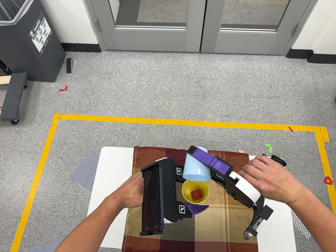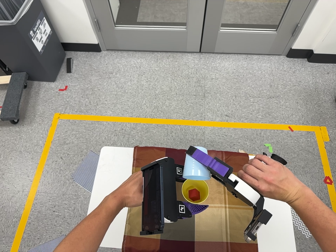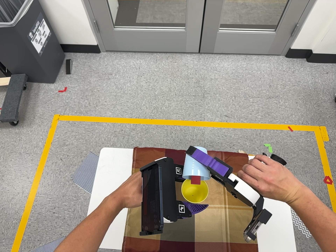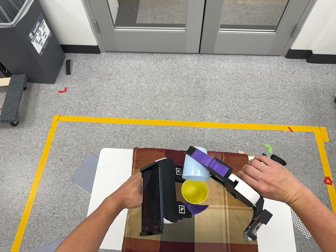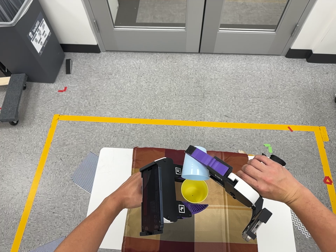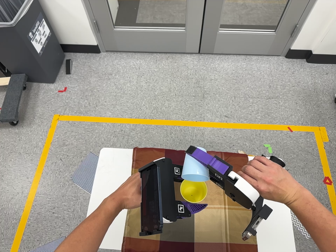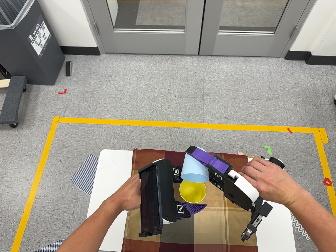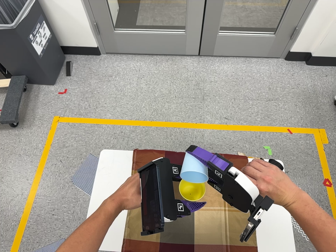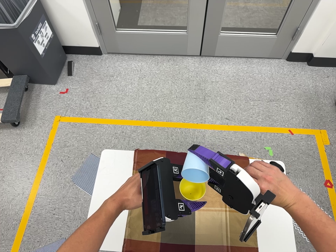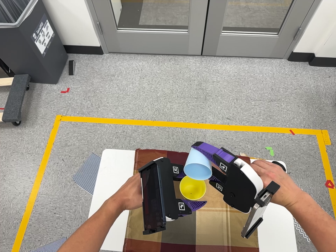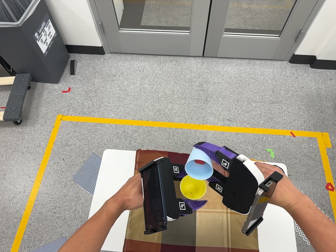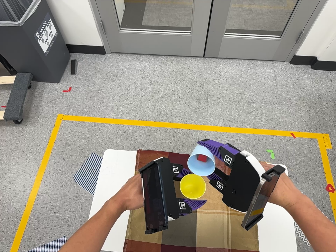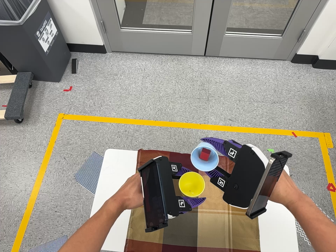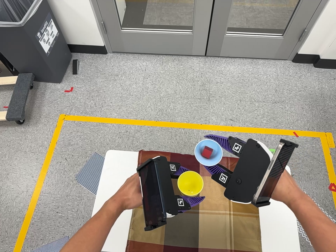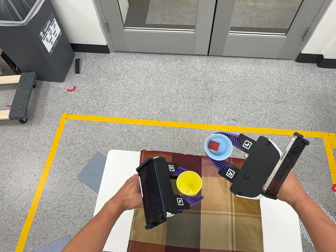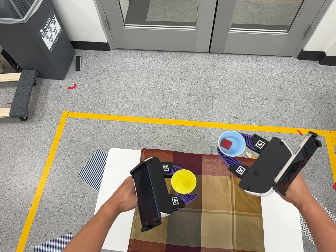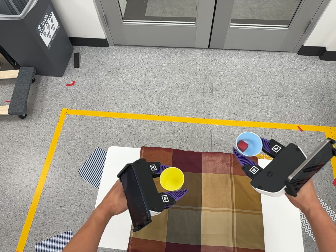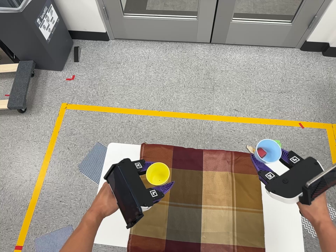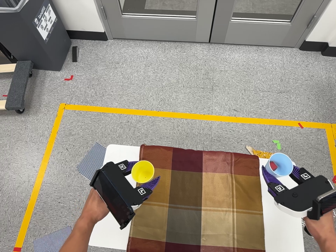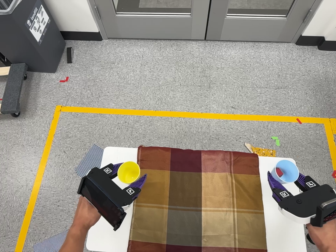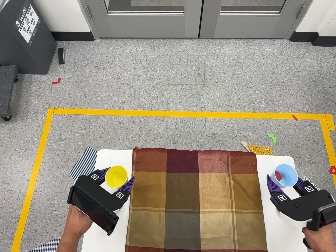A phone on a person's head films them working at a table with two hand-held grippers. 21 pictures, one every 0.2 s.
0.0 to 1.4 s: The camera keeps its place and its aim.
1.4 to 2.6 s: The camera shifts only a little, or ends up much as it began.
2.6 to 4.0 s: The camera travels forward and toward the top of its view, about 9 cm, so what stands in front looms larger.
The film runs backward here.
